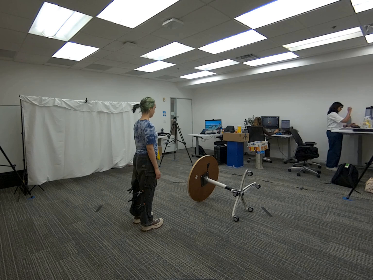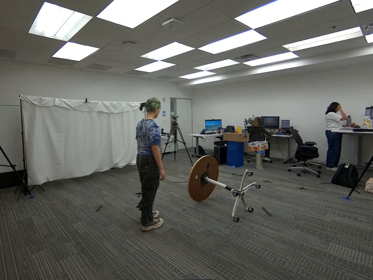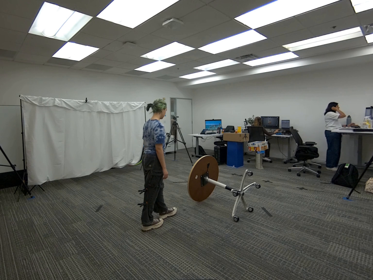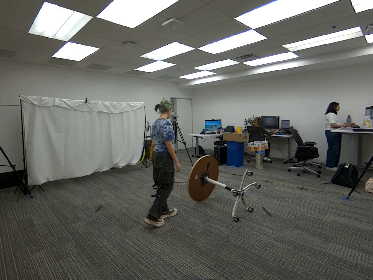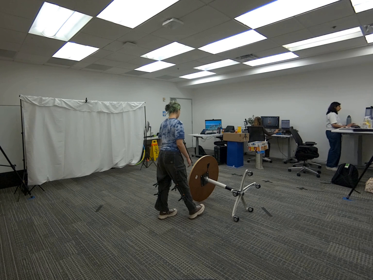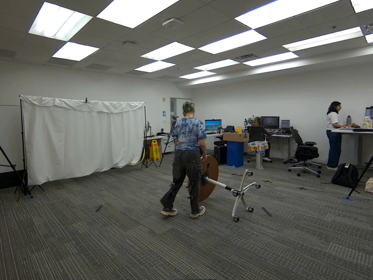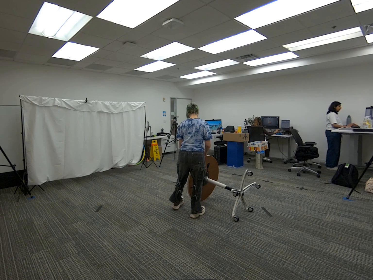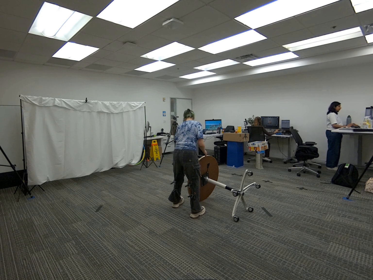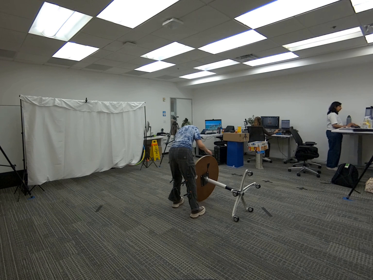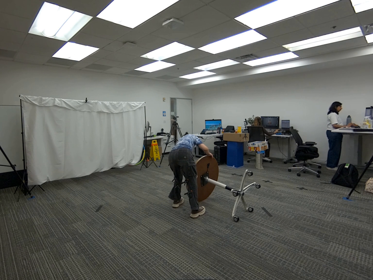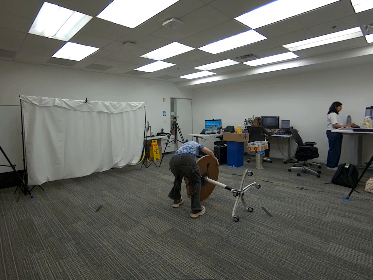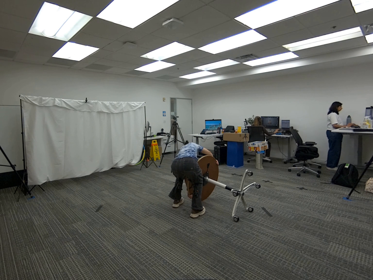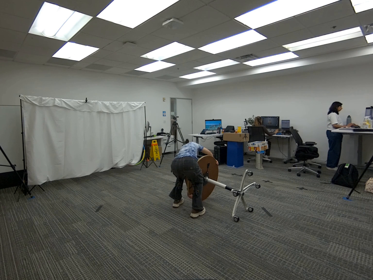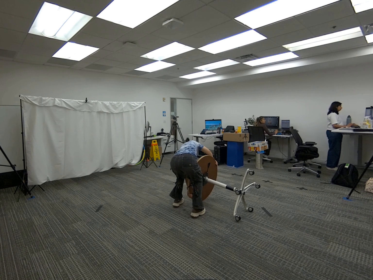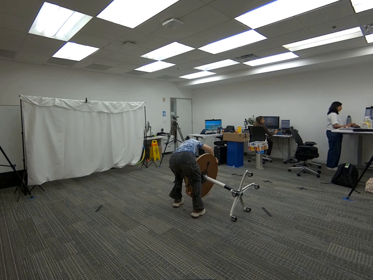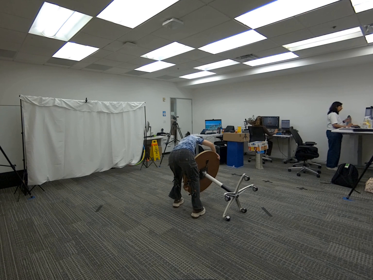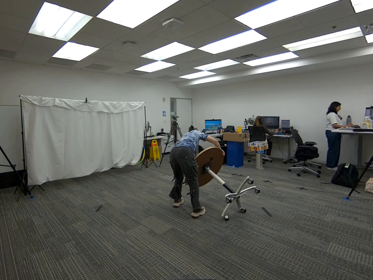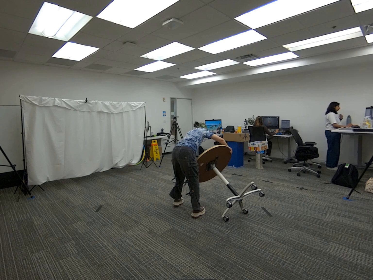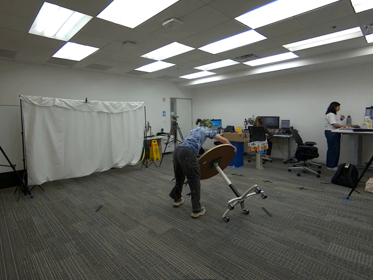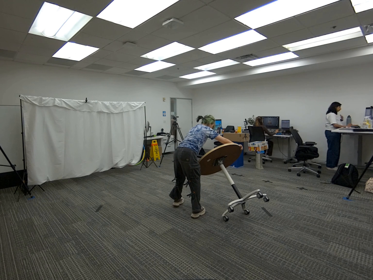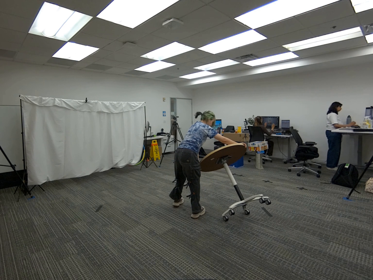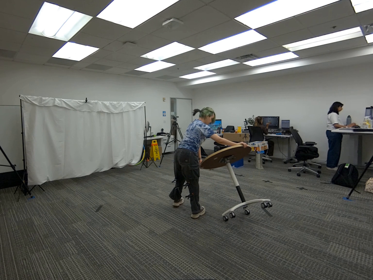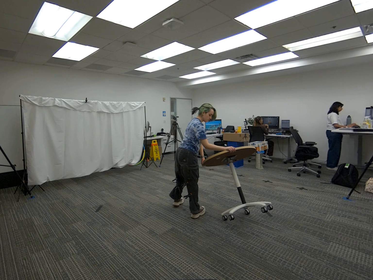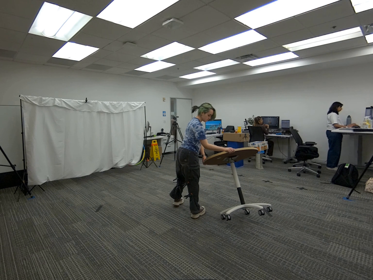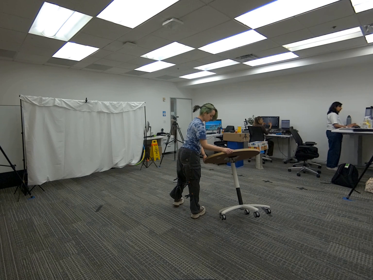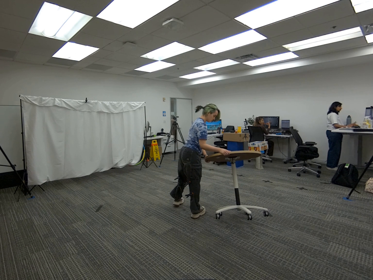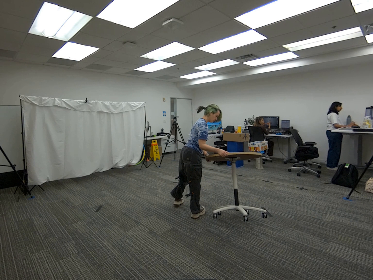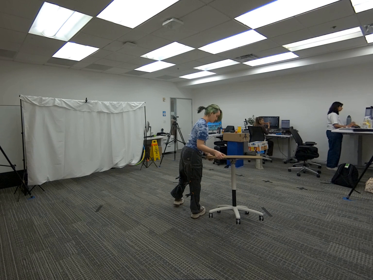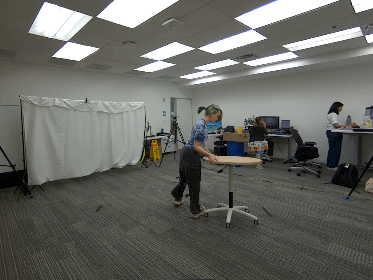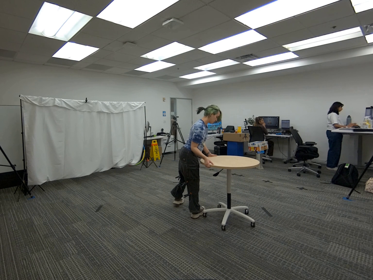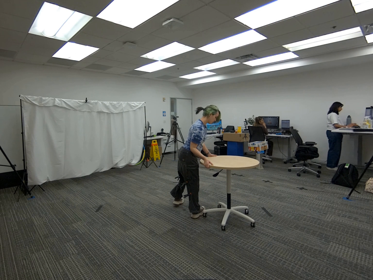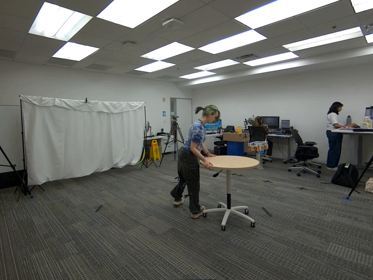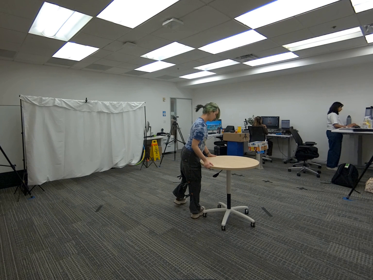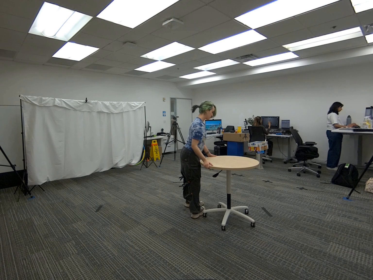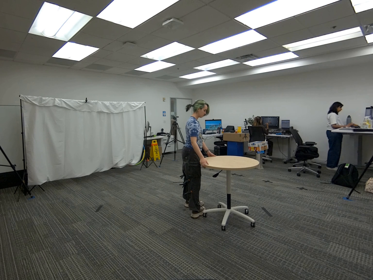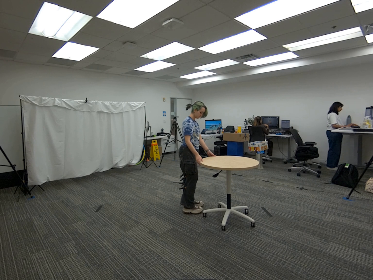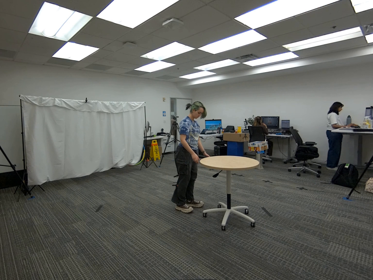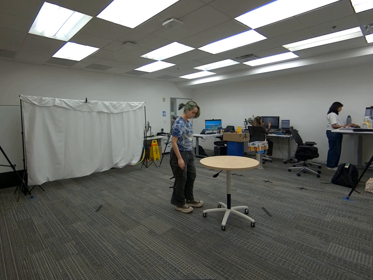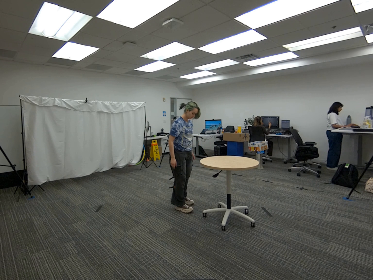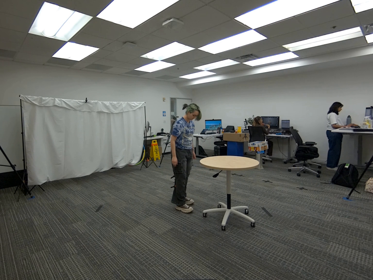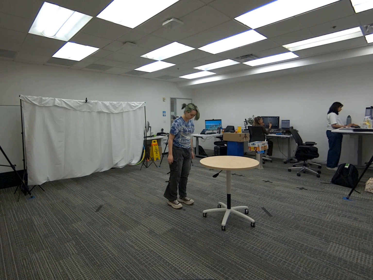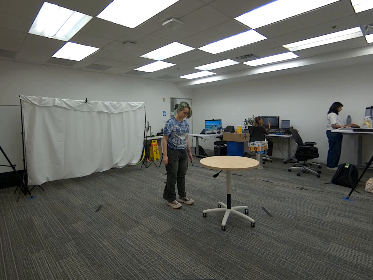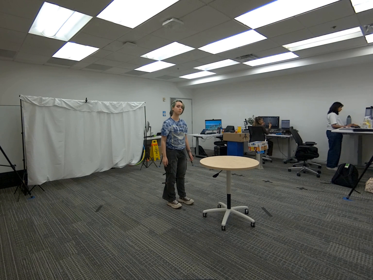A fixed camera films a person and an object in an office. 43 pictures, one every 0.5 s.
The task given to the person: Walk to the round table lying on its side, grasp it with both hands, and lift it until it is upright.
